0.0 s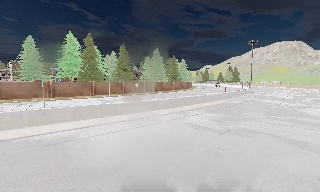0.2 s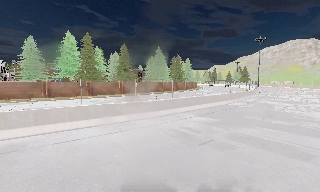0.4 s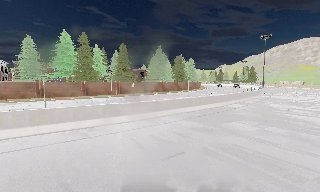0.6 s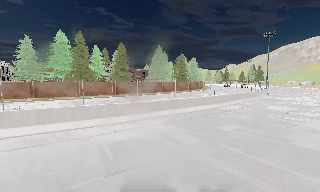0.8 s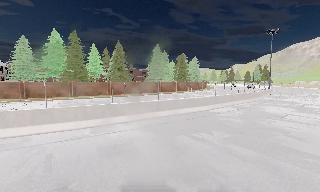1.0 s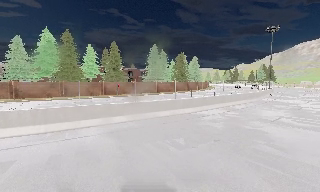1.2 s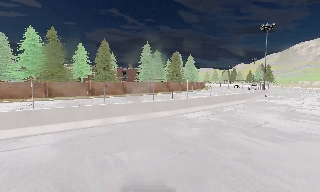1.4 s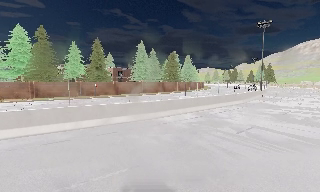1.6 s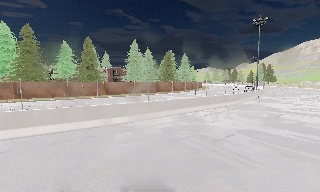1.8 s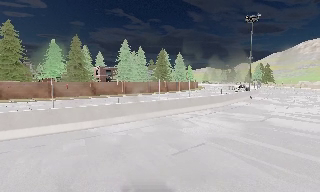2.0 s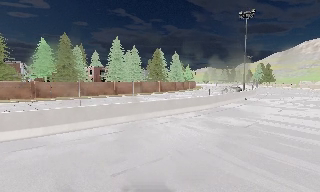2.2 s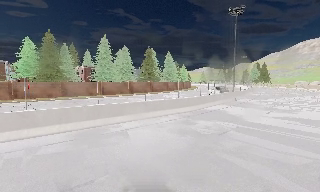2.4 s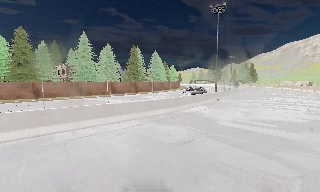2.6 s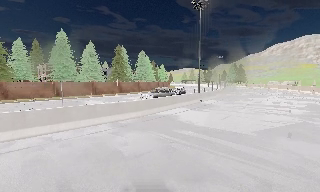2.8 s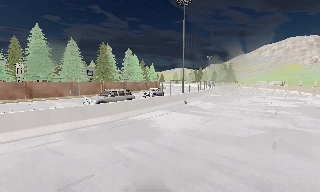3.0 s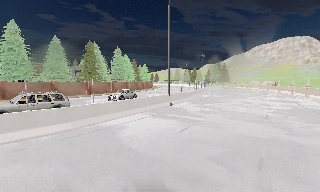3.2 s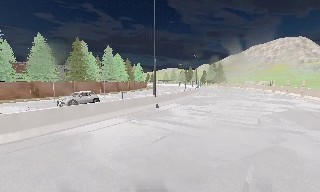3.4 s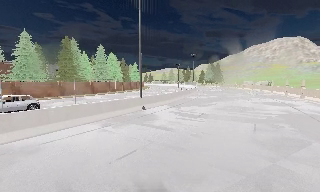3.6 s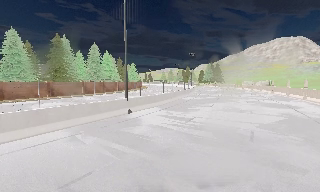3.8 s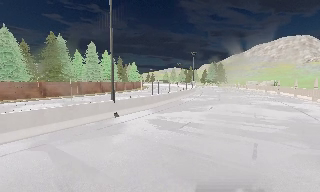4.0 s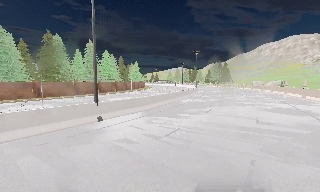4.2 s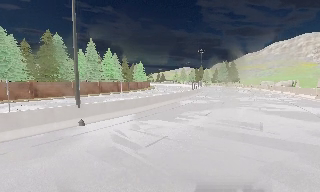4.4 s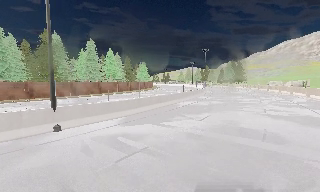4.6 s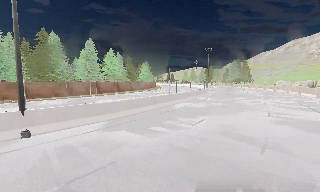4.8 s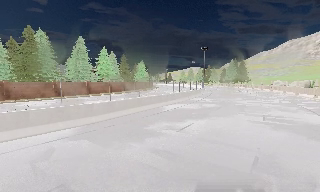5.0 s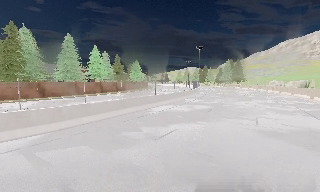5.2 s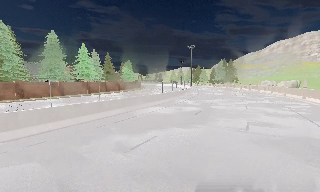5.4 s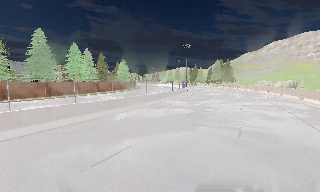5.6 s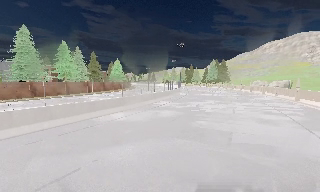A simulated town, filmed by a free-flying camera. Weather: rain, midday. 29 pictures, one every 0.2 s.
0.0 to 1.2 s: The camera pans to its left, which is counterclockwise from overhead, by about 10 degrees. It travels to its right and forward, about 12 m, so close, fixed things drift to the left.
1.2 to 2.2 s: The camera travels to its right and forward, about 10 m, so close, fixed things drift to the left.
2.2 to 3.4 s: The camera swings to its right by about 10 degrees, and the scene slides to the left. It travels forward and to its right, about 11 m, so what stands in front looms larger.
3.4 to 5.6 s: The camera travels forward and to its right, about 17 m, so what stands in front looms larger.
The film runs forward here.
